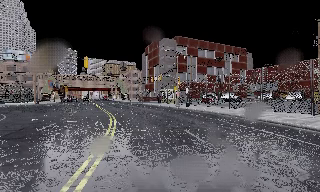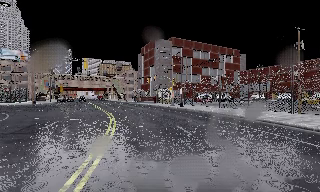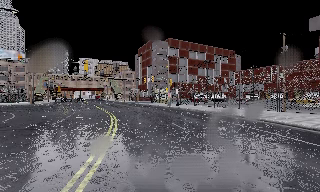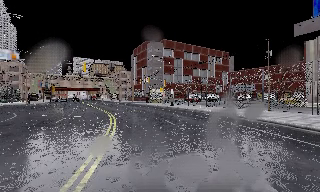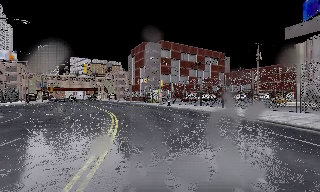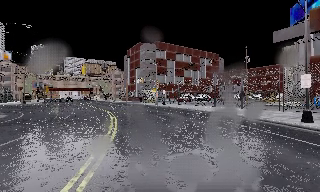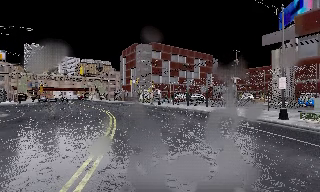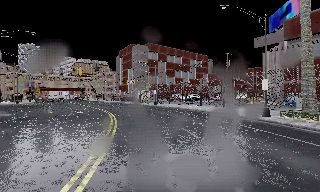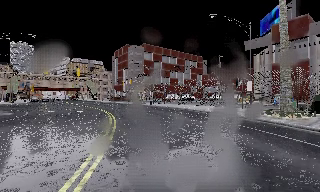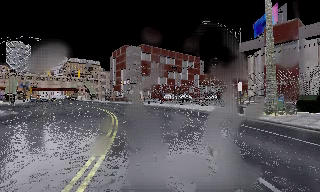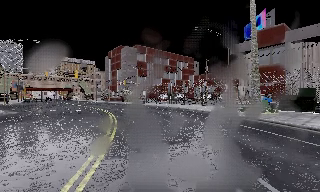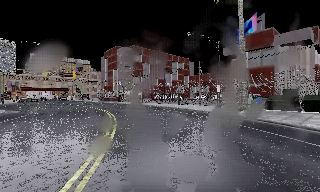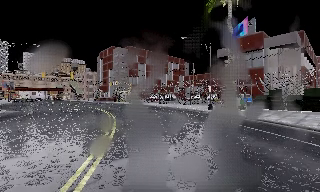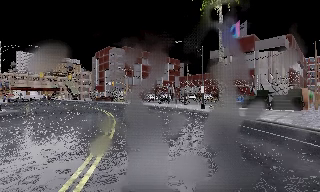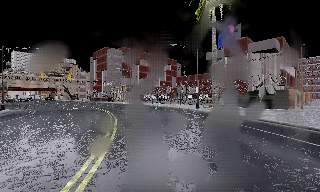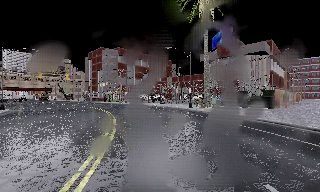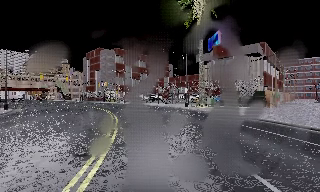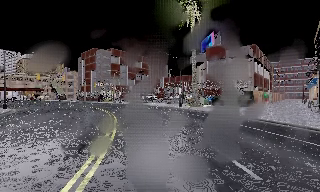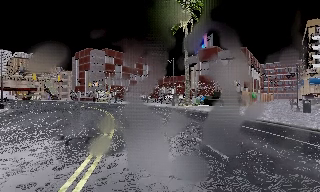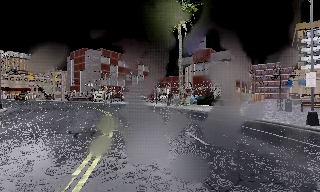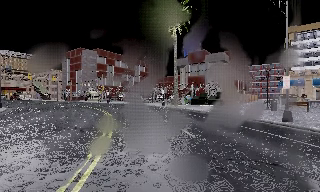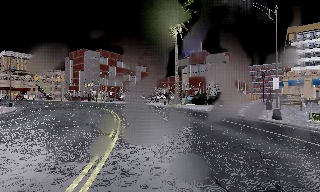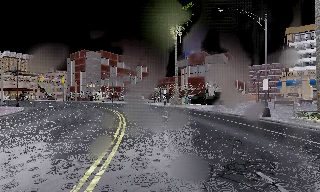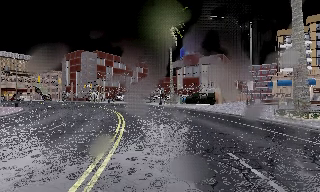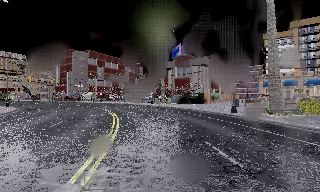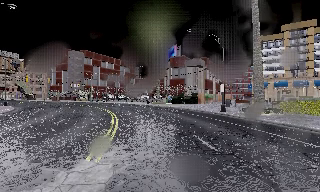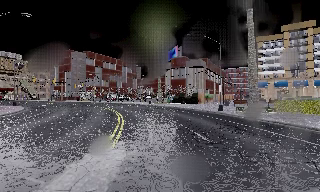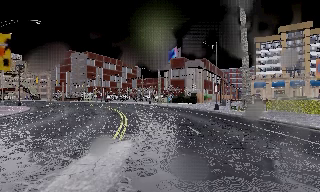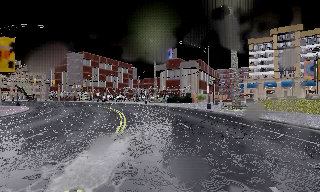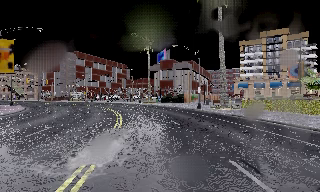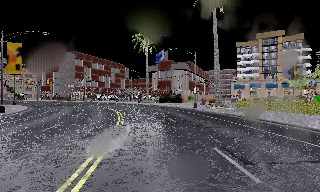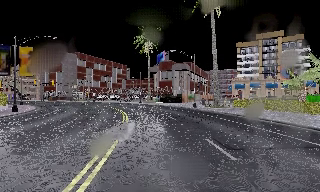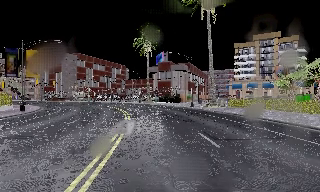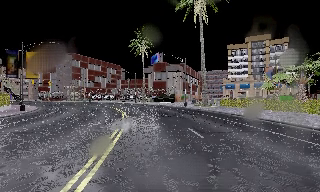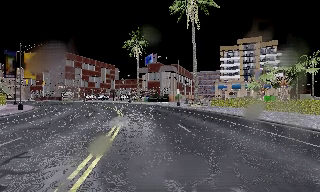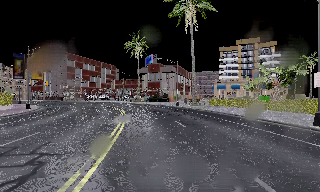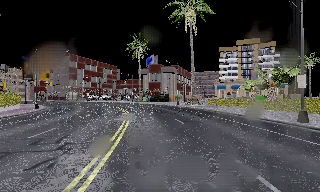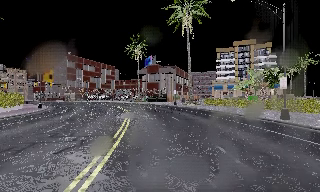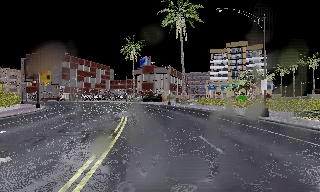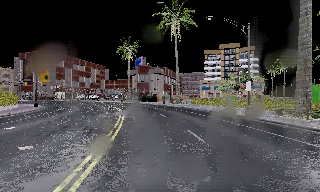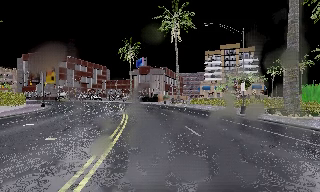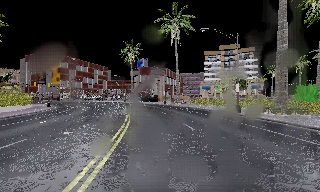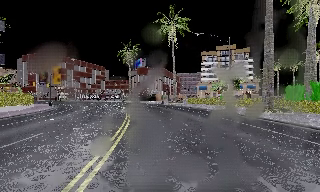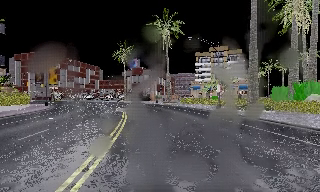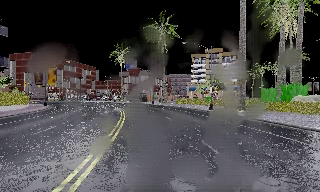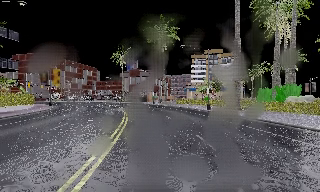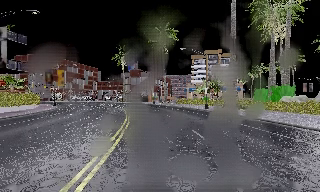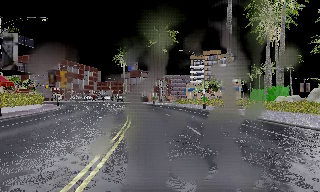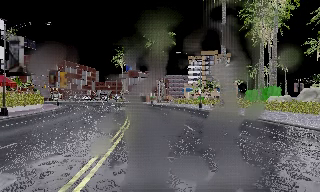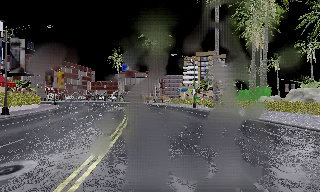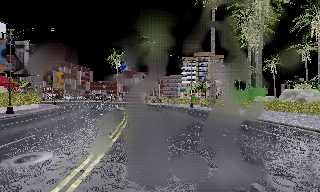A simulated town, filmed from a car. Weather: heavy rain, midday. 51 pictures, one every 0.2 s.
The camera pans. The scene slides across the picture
to the left.
The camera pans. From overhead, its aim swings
clockwise.
0.0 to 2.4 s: The scene slides to the left, as the camera pans about 15 degrees to its right. It travels backward, about 13 m, so what stands in front gets smaller.
2.4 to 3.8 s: The camera pans to its right, which is clockwise from overhead, by about 10 degrees. It travels backward, about 8 m, so what stands in front gets smaller.
3.8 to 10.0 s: The camera pans to its right, which is clockwise from overhead, by about 25 degrees. It travels backward, about 30 m, so what stands in front gets smaller.
The film runs backward here.
